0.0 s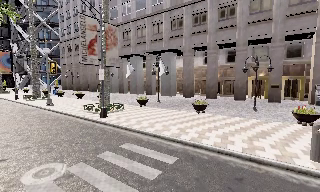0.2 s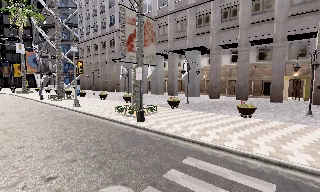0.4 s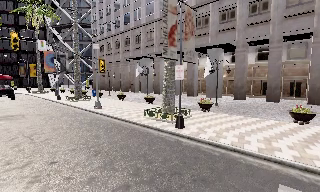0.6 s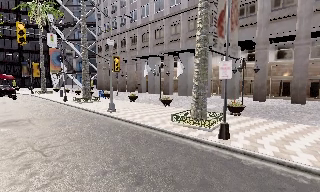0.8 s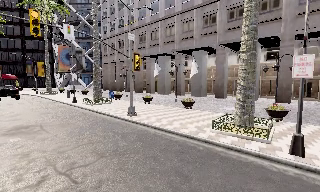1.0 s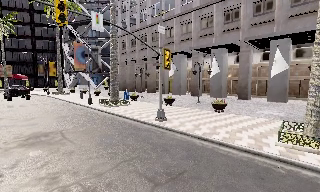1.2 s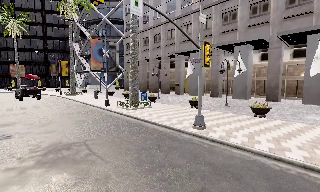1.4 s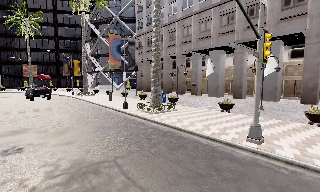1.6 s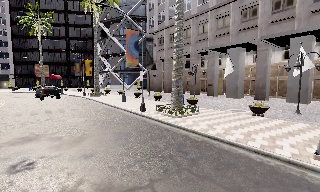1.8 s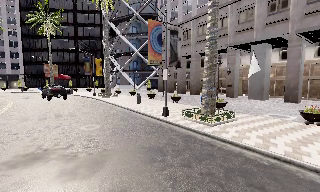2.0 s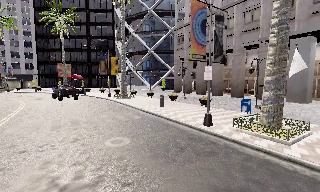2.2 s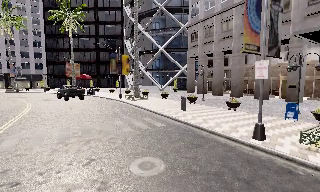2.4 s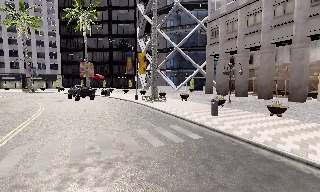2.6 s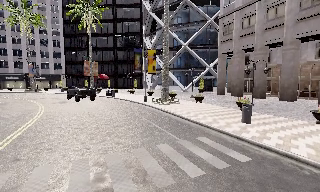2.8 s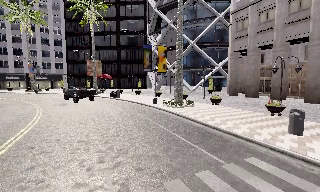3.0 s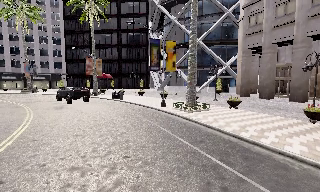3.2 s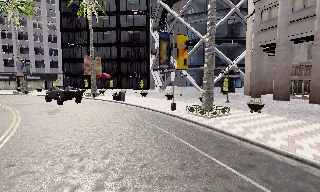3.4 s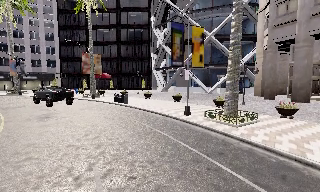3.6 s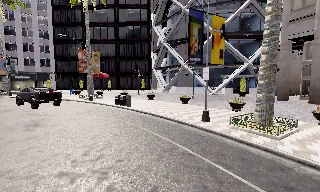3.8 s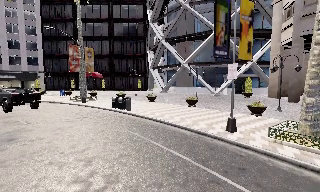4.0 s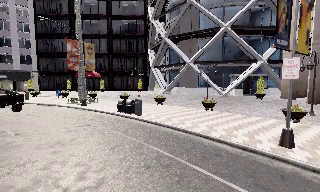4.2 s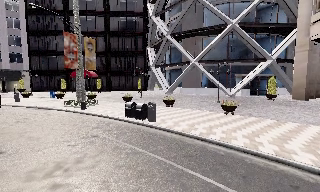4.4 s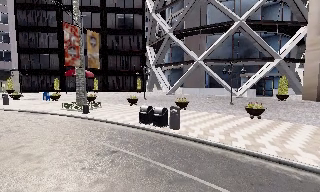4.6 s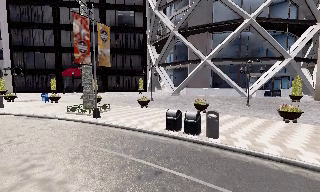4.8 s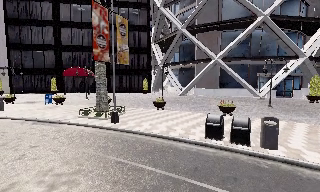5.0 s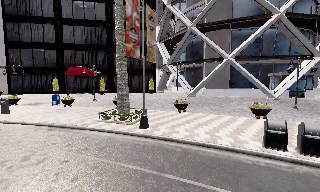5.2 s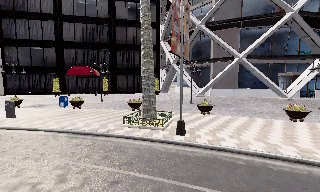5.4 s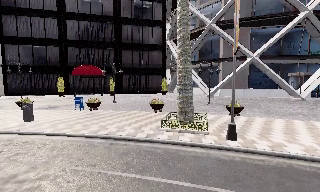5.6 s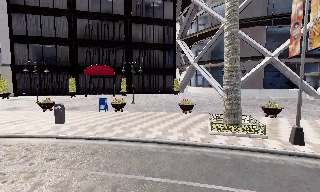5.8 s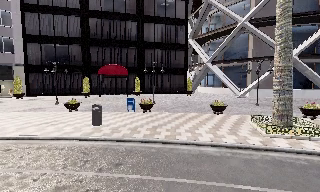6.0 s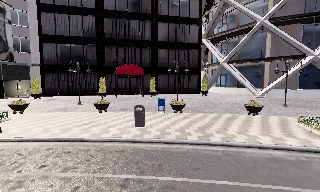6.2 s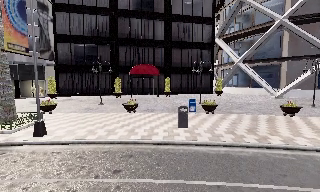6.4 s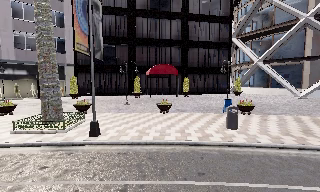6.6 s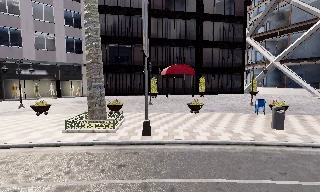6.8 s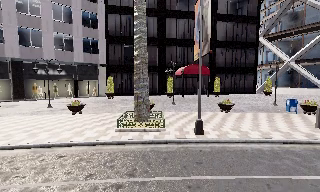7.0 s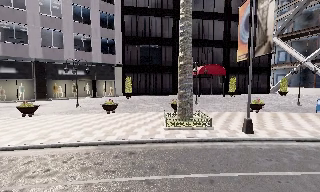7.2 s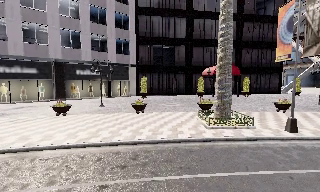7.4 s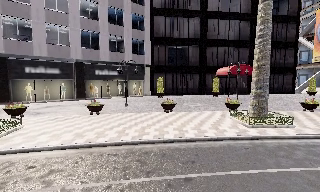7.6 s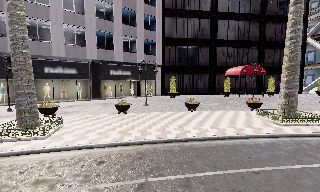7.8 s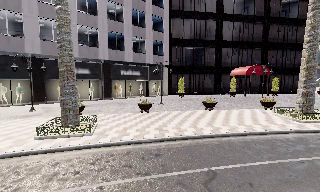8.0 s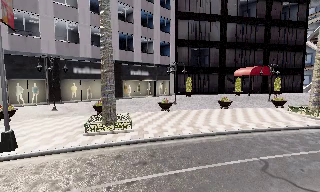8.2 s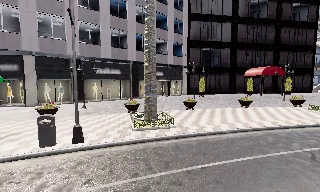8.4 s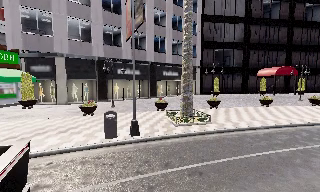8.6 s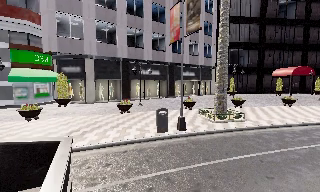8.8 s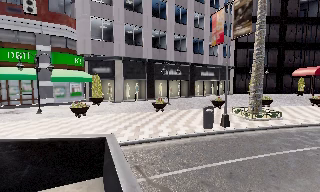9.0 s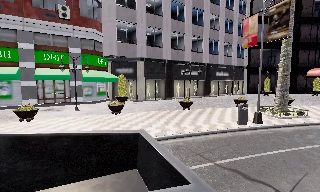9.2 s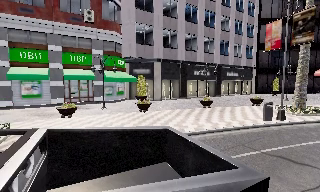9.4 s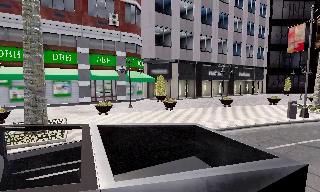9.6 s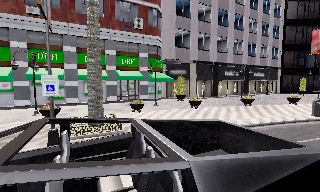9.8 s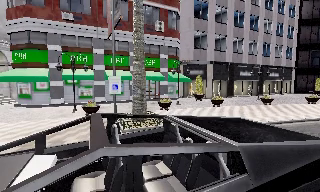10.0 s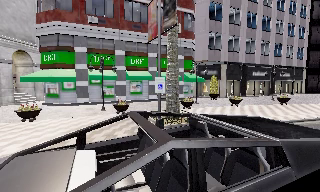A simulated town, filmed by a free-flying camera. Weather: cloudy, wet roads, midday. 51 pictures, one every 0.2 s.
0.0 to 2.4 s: The camera pans to its left, which is counterclockwise from overhead, by about 30 degrees. It travels forward and to its left, about 30 m, so what stands in front looms larger.
2.4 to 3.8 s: The camera travels forward and to its left, about 16 m, so what stands in front looms larger.
3.8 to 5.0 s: The camera pans to its right, which is clockwise from overhead, by about 10 degrees. It travels to its left and forward, about 14 m, so close, fixed things drift to the right.
5.0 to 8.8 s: The camera travels to its left, about 40 m, so close, fixed things drift to the right.
8.8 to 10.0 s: The camera travels to its left and backward, about 13 m, so close, fixed things drift to the right.
The film runs forward here.
